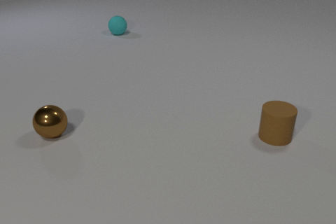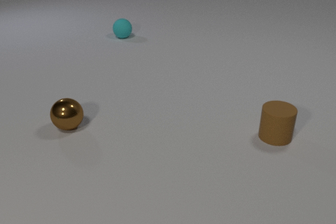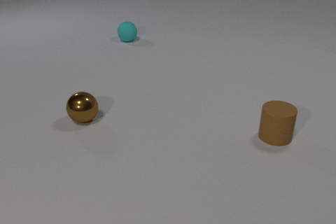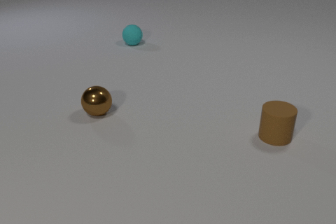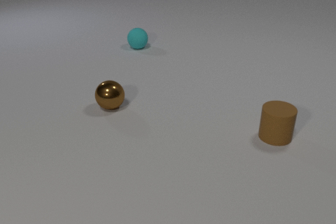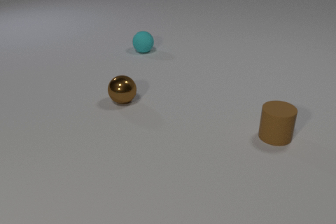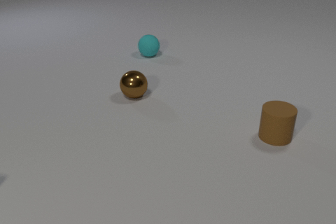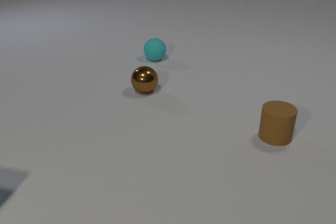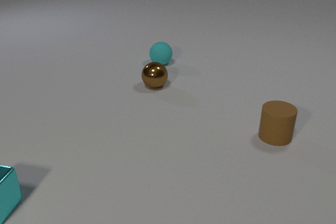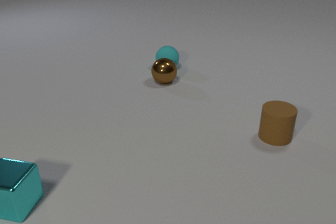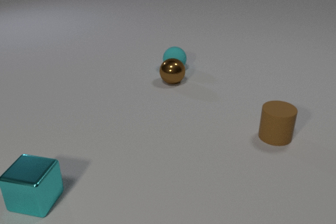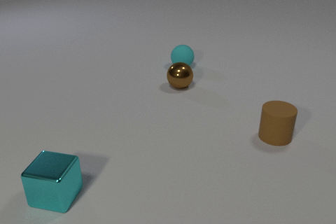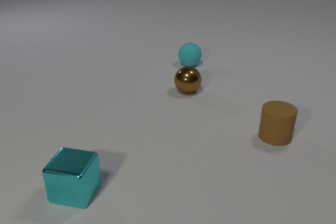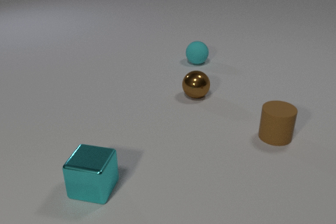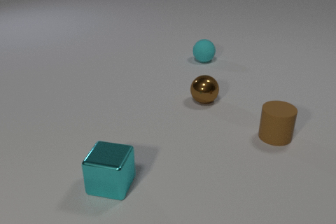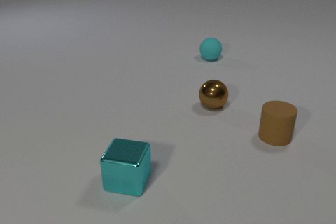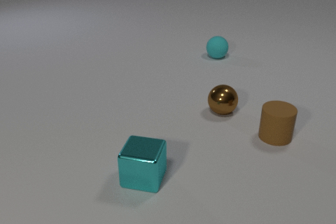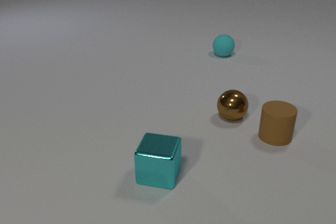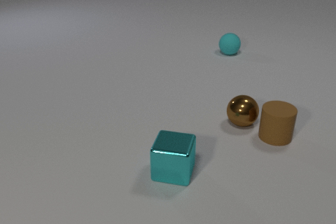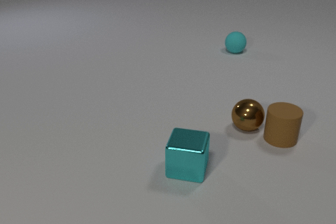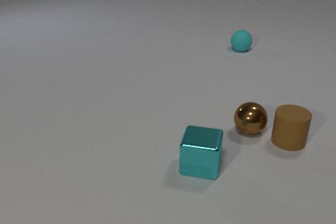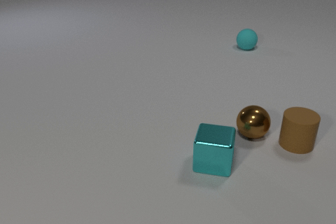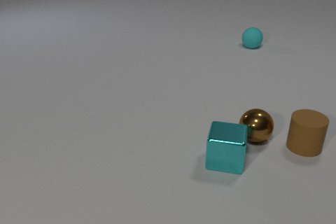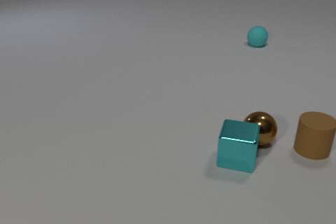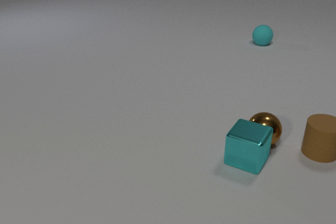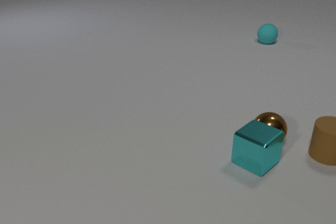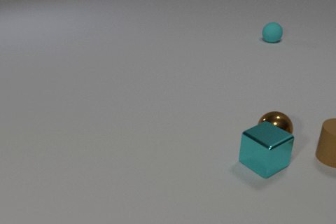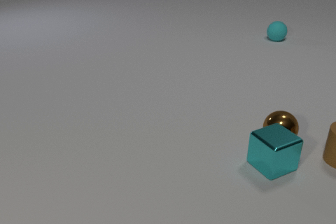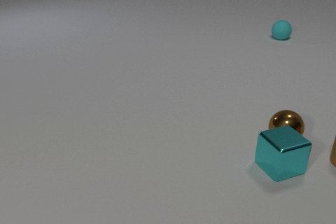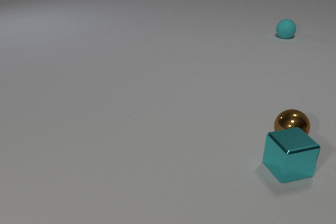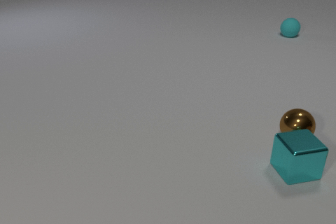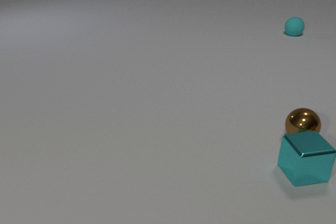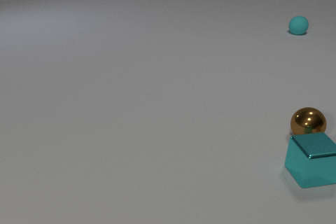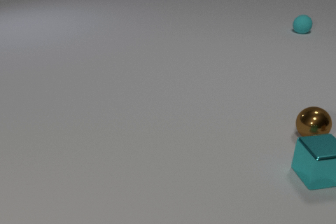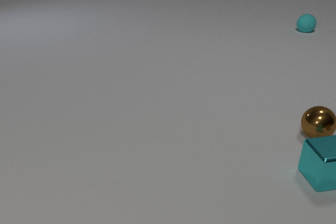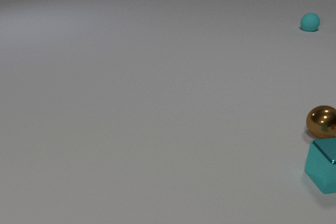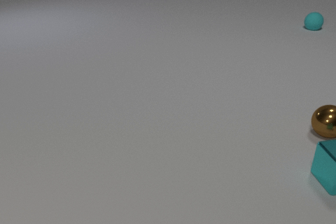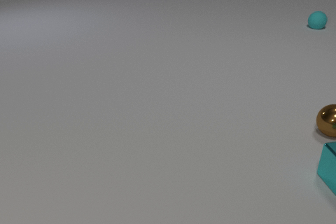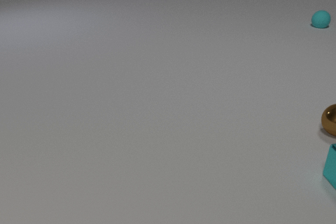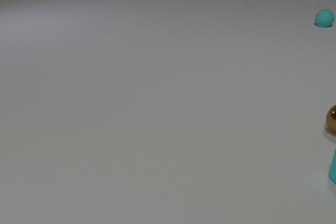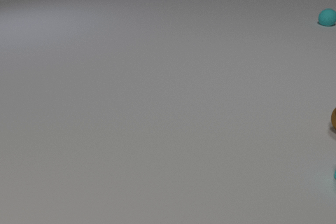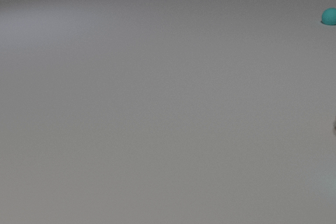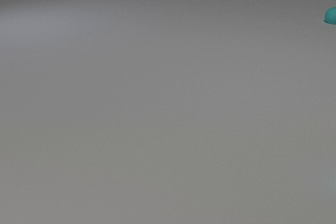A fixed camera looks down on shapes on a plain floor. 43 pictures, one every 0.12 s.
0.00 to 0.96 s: The cyan rubber sphere rolls toward the camera and to the right. The brown metal sphere rolls to the right and away from the camera. The cyan metal cube comes in at the left edge, slides to the right.
0.96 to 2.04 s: The cyan rubber sphere rolls to the right and away from the camera. The brown metal sphere rolls to the right and toward the camera. The cyan metal cube slides to the right. The cyan rubber sphere and the brown metal sphere collide.
2.04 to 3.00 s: The cyan rubber sphere rolls away from the camera and to the right. The brown metal sphere rolls toward the camera and to the right. The brown rubber cylinder slides to the right. The cyan metal cube slides to the right, spins so that its near face slides to the left, clockwise seen from above. The brown metal sphere and the brown rubber cylinder collide. The brown metal sphere and the cyan metal cube collide.
3.00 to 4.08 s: The cyan rubber sphere rolls away from the camera and to the right. The brown metal sphere rolls to the right and away from the camera. The brown rubber cylinder slides to the right, leaves at the right edge. The cyan metal cube slides to the right, spins so that its near face slides to the left, clockwise seen from above.
4.08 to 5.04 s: The cyan rubber sphere rolls away from the camera and to the right. The brown metal sphere rolls to the right and away from the camera, leaves at the right edge. The cyan metal cube slides to the right, leaves at the right edge.
What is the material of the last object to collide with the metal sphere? metal.
What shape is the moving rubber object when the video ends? sphere.
How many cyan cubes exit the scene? 1.
